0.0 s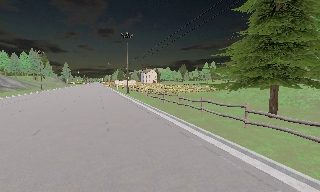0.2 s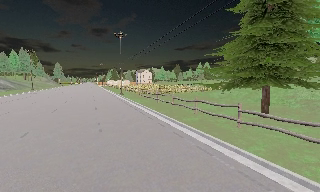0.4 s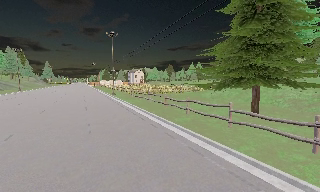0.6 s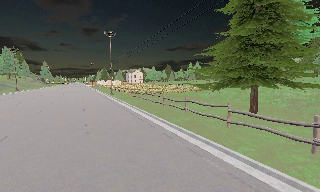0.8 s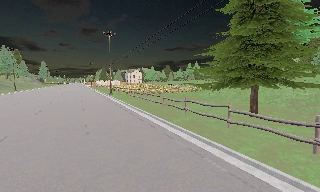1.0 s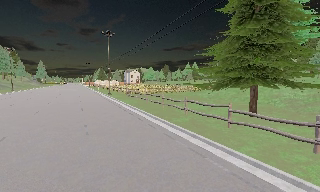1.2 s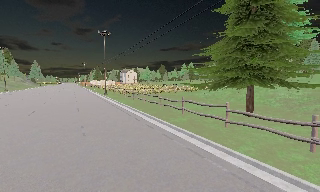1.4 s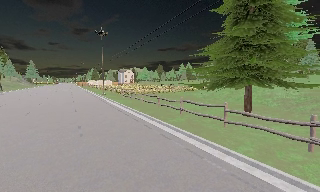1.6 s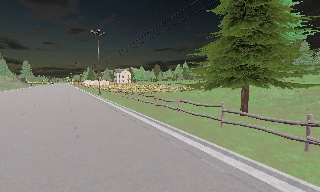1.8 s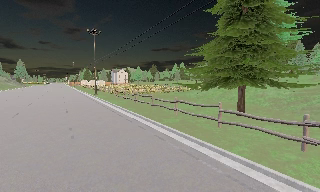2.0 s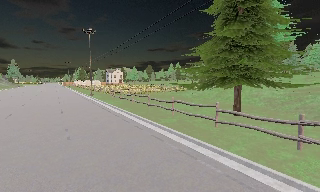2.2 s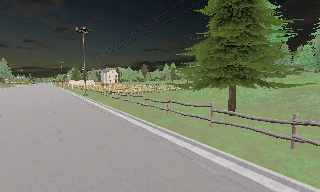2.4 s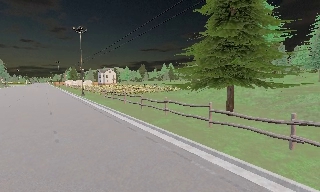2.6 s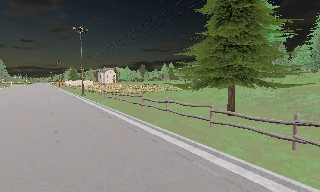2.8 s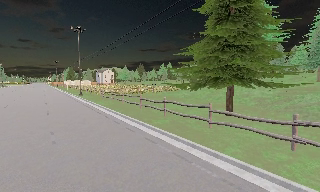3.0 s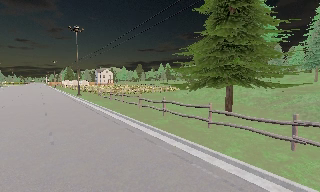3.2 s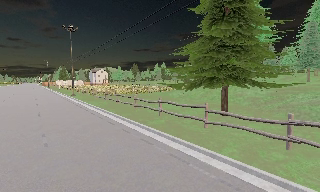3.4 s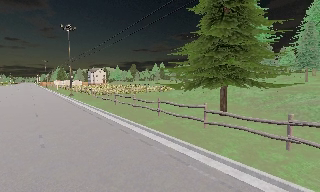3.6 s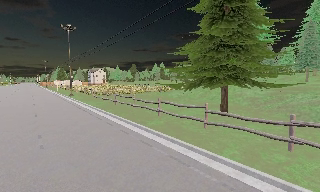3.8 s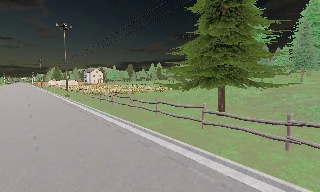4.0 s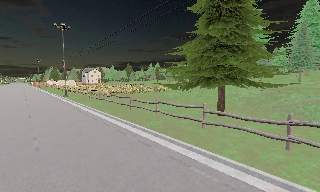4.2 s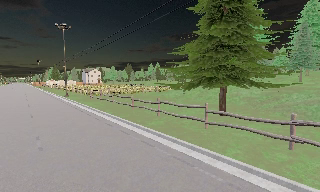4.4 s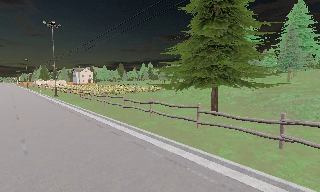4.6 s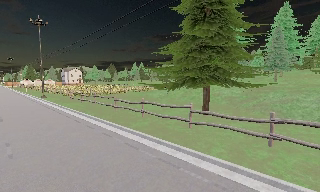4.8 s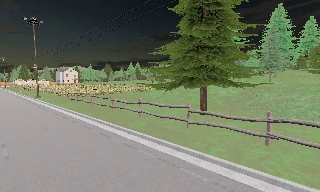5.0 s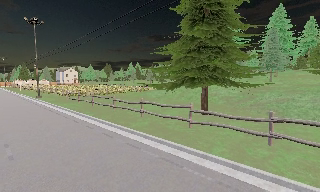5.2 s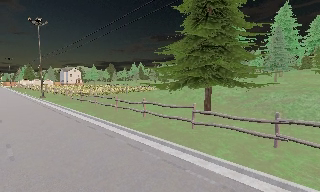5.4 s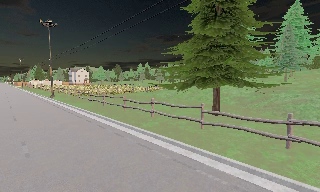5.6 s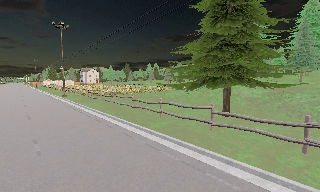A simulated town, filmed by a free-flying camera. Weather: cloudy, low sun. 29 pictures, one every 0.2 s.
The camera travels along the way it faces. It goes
forward.
0.0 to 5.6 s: The camera swings to its right by about 20 degrees, and the scene slides to the left. It travels forward and to its left, about 2 m, so what stands in front looms larger.
The film runs forward here.
